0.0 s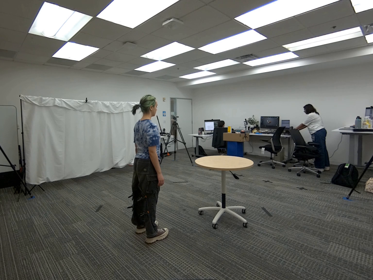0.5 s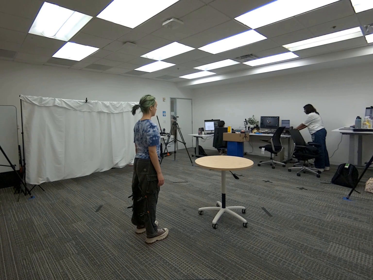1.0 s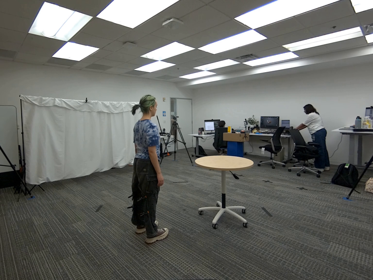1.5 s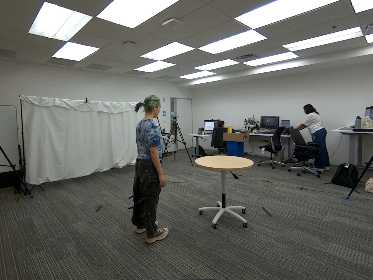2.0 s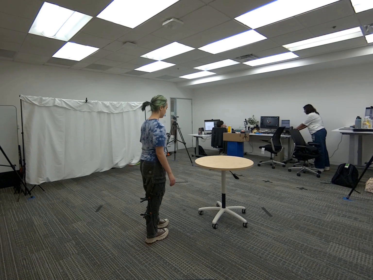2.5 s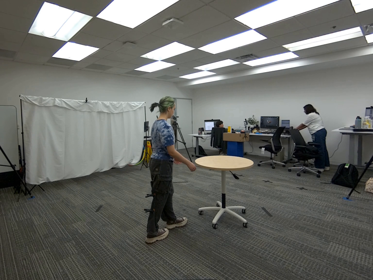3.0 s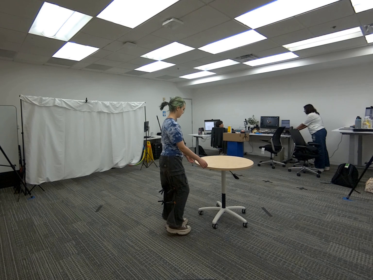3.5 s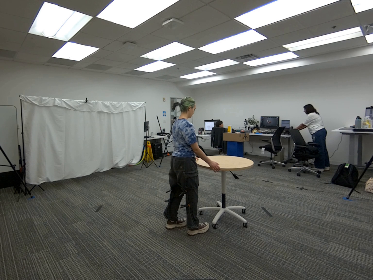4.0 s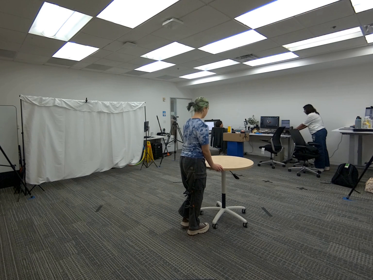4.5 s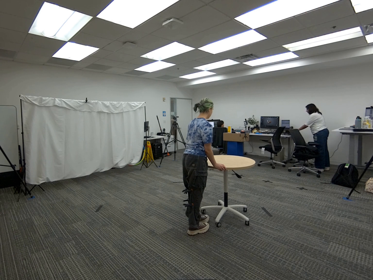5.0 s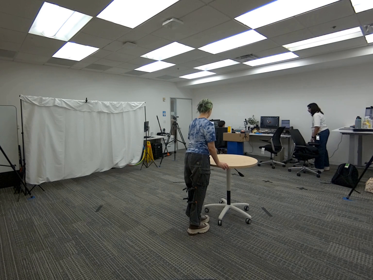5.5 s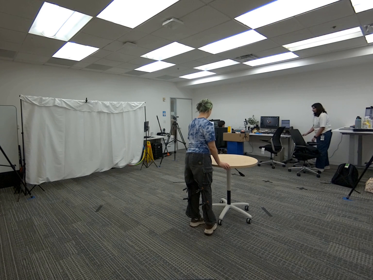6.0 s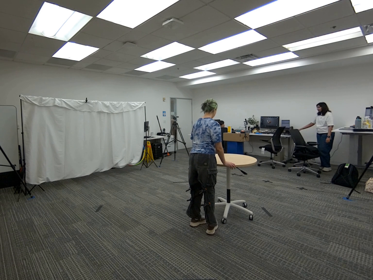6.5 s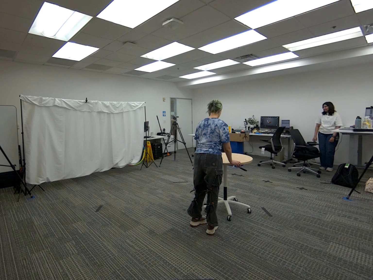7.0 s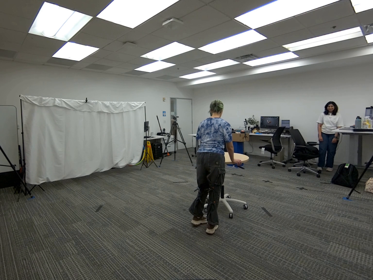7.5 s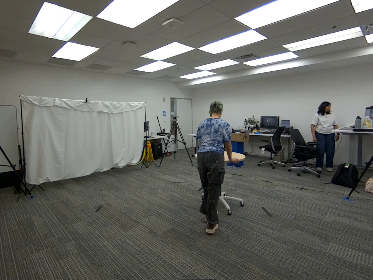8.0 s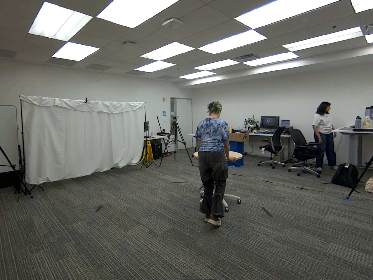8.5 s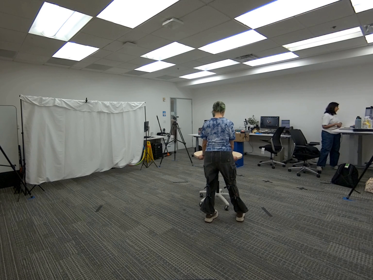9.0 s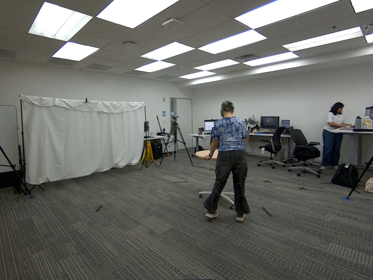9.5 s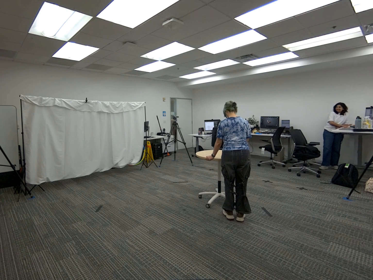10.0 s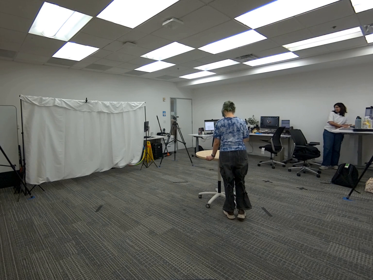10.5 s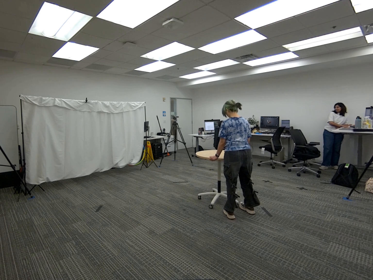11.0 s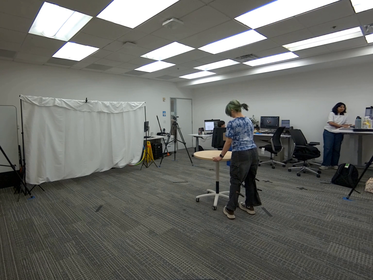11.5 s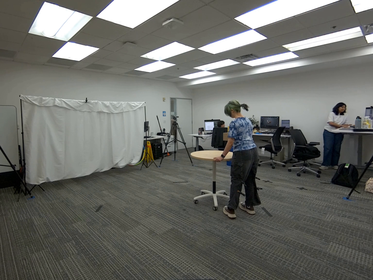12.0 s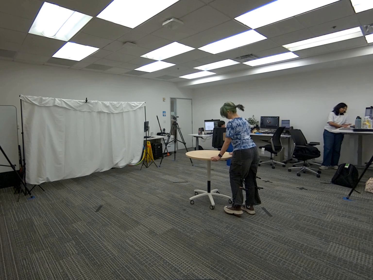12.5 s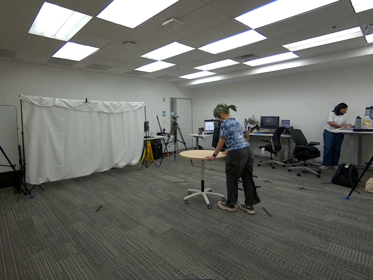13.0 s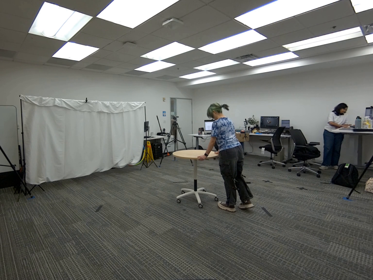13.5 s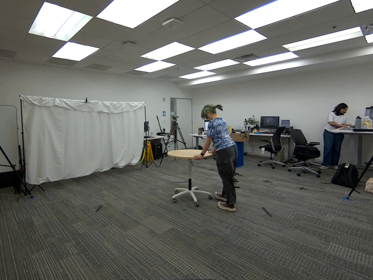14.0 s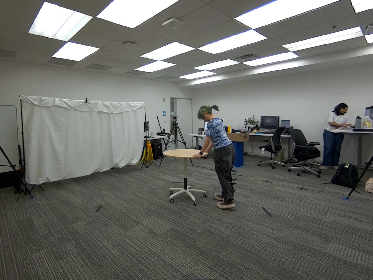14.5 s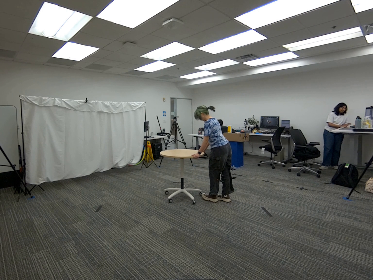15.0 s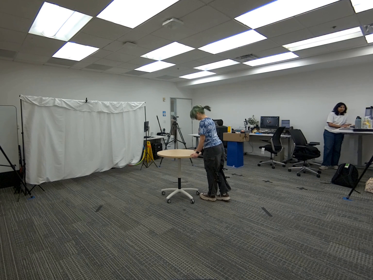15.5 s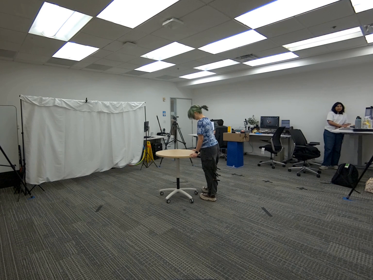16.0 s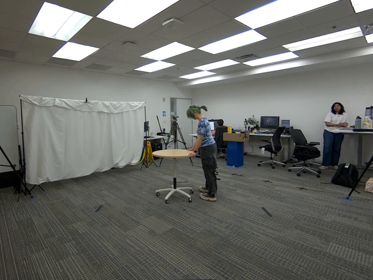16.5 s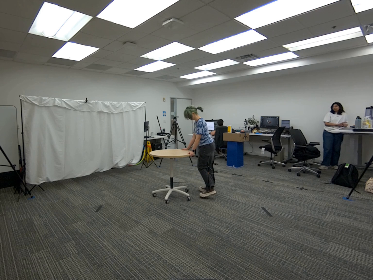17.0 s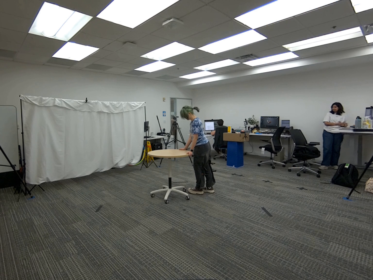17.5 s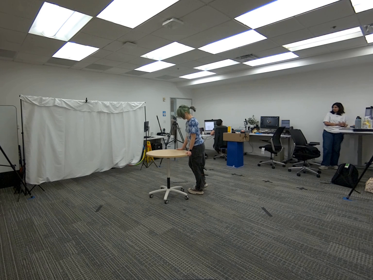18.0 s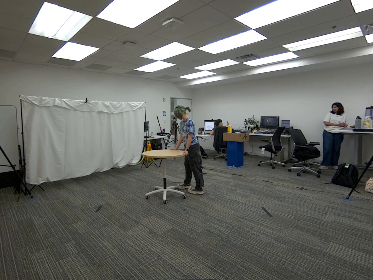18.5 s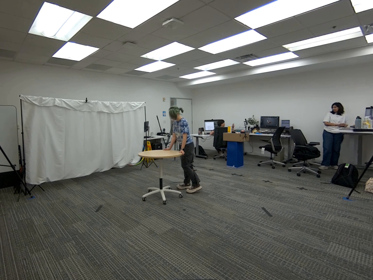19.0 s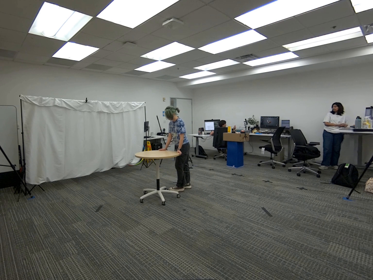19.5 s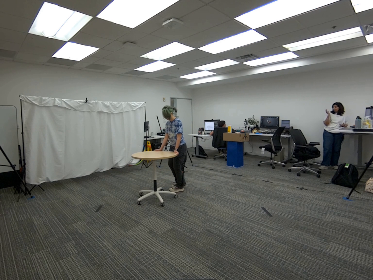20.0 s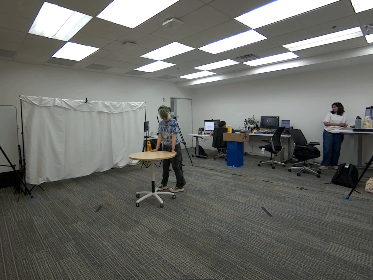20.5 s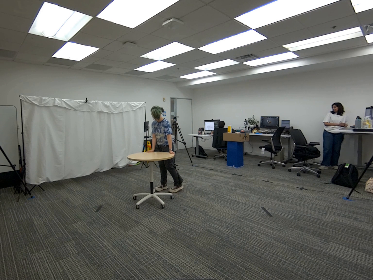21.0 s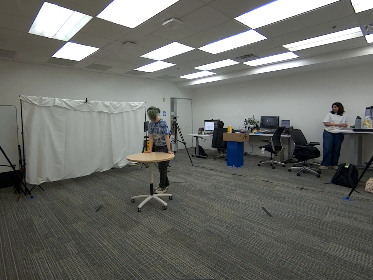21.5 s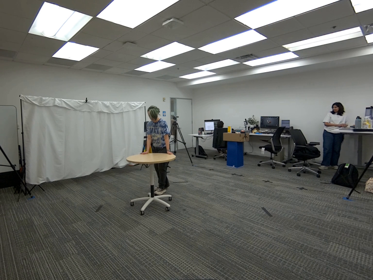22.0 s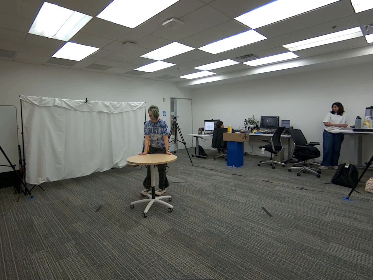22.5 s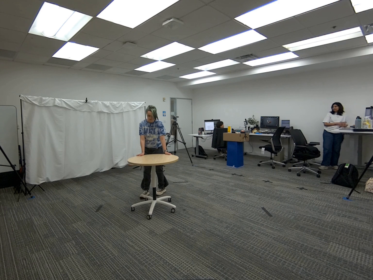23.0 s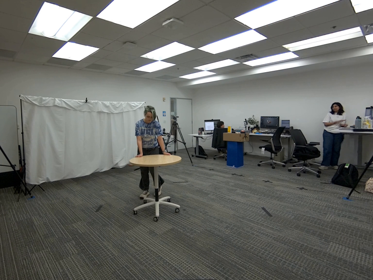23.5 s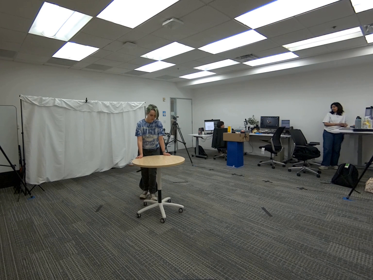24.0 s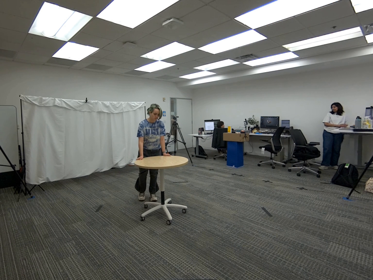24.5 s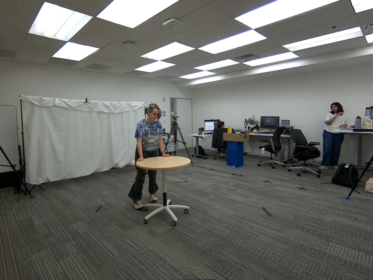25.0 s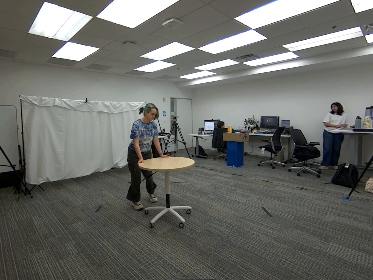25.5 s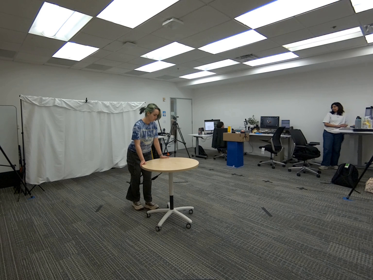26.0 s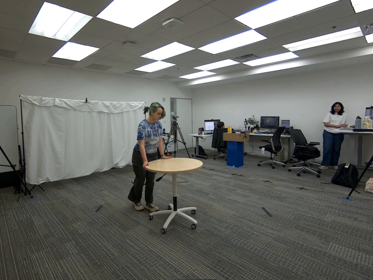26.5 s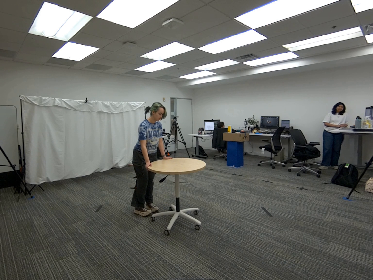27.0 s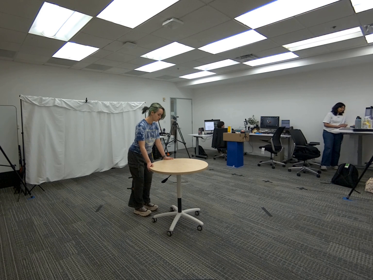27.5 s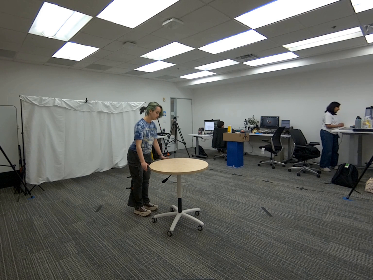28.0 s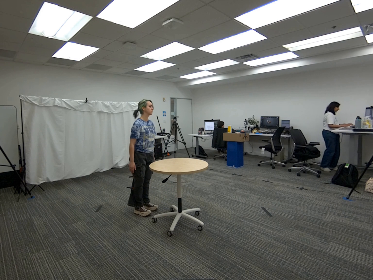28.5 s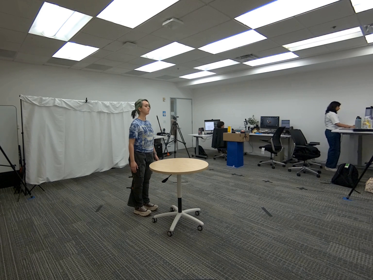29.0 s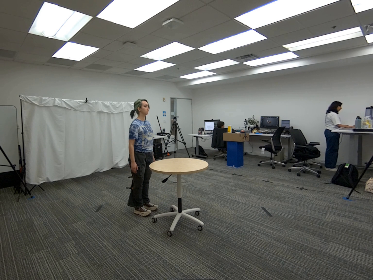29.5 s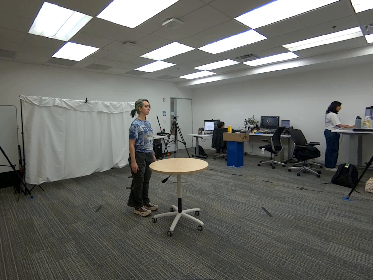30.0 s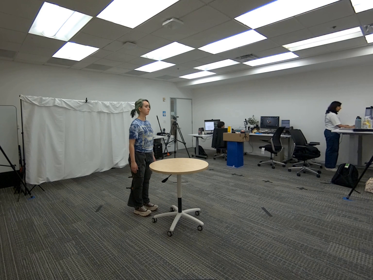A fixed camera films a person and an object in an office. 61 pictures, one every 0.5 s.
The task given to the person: Walk to the round table, use both of your hands to push the table around the bounding area.
